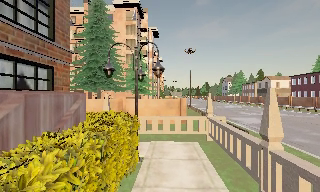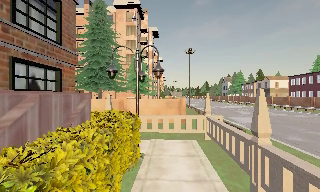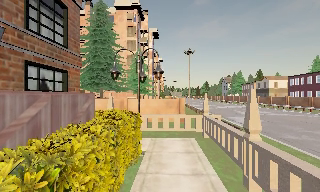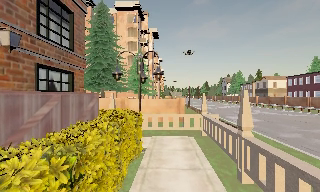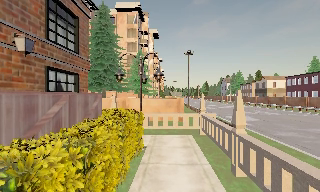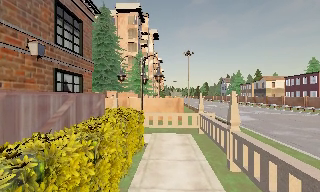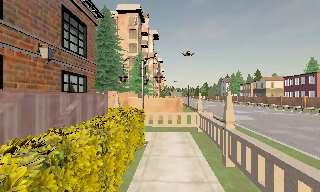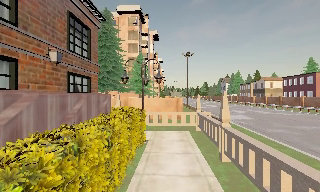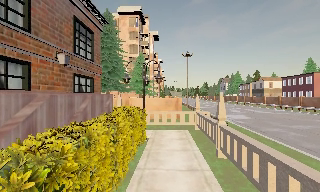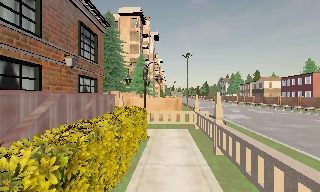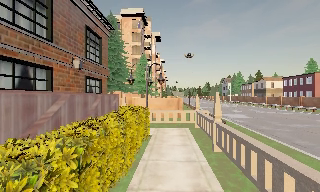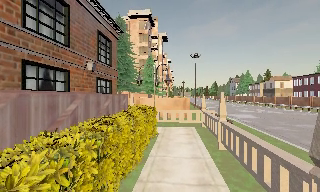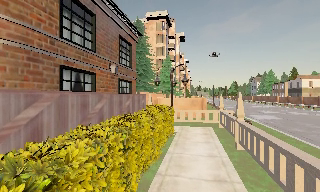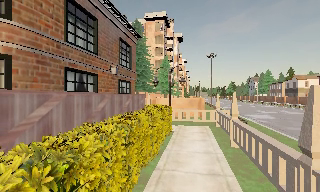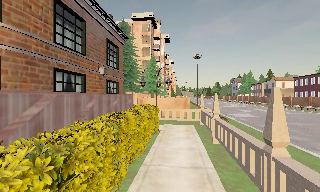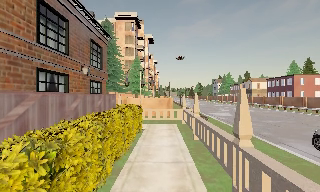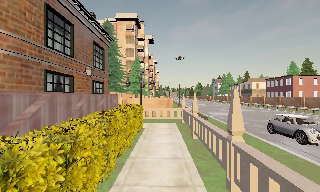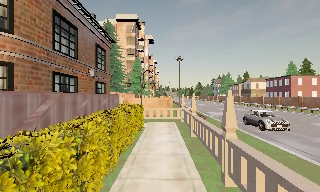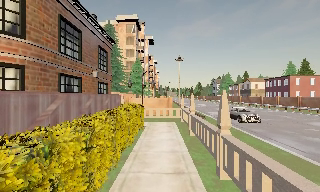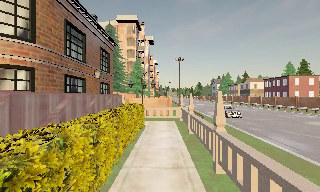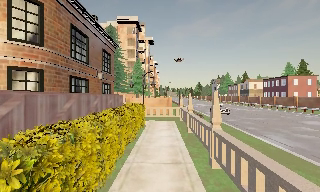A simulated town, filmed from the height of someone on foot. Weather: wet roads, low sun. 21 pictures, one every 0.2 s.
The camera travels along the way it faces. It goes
backward.
0.0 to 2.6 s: The camera travels backward, about 5 m, so what stands in front gets smaller.
2.6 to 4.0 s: The camera pans to its right, which is clockwise from overhead, by about 10 degrees. It travels backward, about 2.5 m, so what stands in front gets smaller.
The film runs backward here.
